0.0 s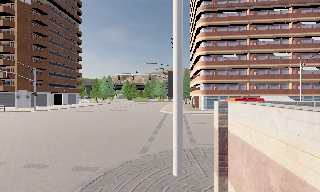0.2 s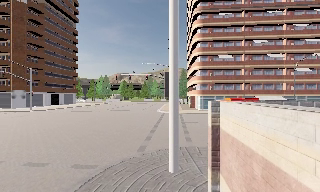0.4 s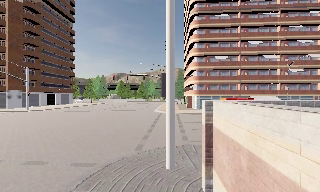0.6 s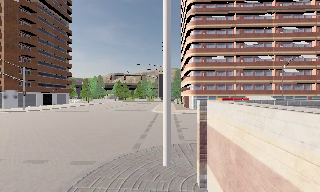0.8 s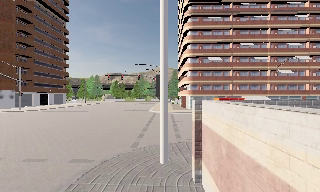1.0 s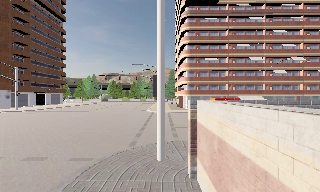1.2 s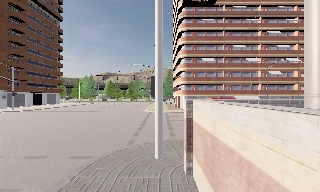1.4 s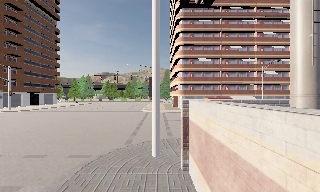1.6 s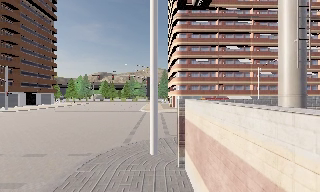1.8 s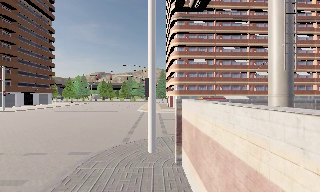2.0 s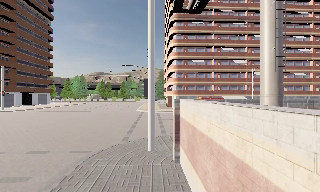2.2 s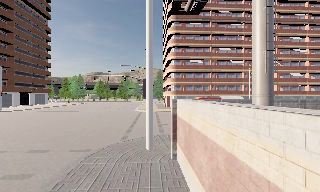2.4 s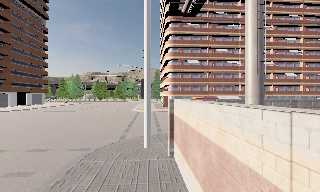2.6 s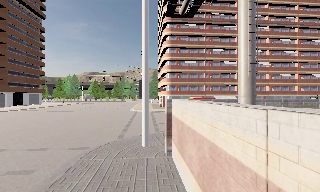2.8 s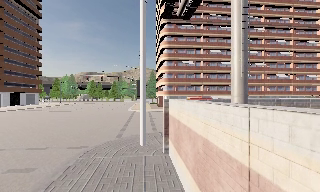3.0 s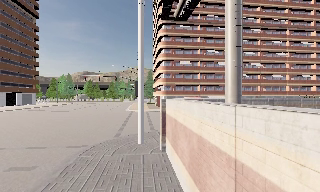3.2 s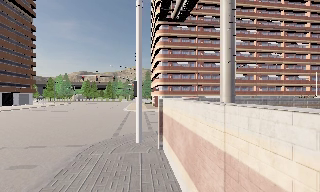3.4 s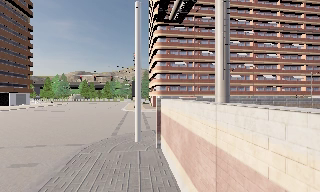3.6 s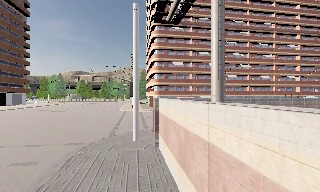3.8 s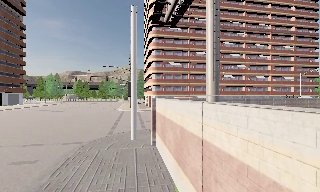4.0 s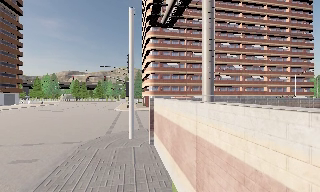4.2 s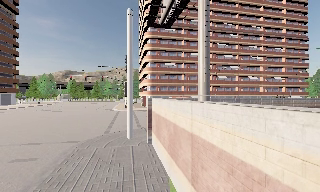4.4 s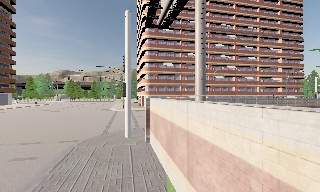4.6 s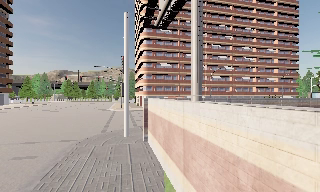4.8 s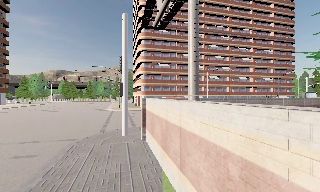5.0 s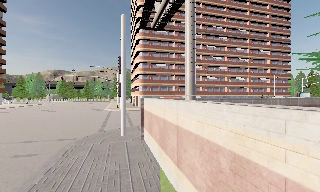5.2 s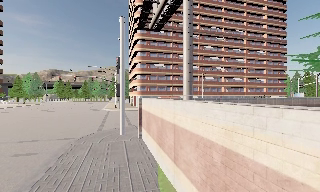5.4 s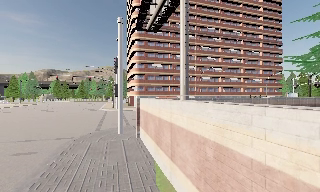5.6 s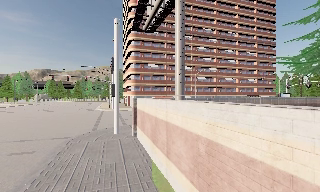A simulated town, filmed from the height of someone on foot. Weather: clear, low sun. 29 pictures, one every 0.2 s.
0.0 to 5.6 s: The camera pans to its right, which is clockwise from overhead, by about 25 degrees. It travels backward, about 6 m, so what stands in front gets smaller.
The film runs backward here.
